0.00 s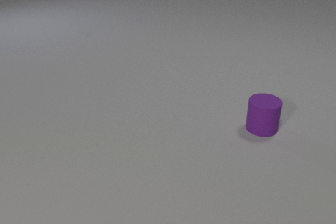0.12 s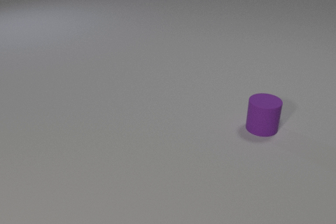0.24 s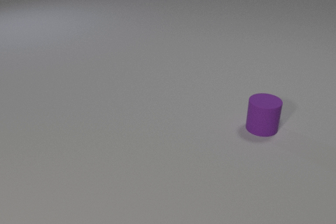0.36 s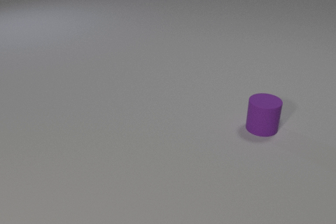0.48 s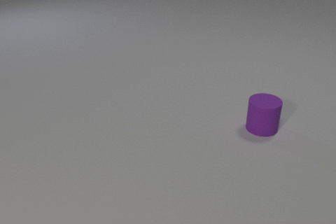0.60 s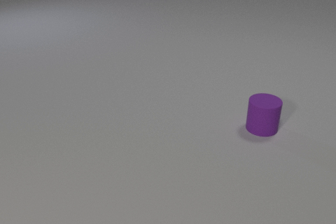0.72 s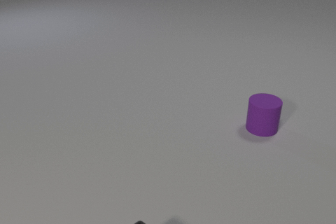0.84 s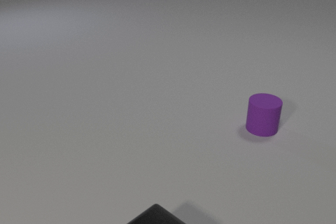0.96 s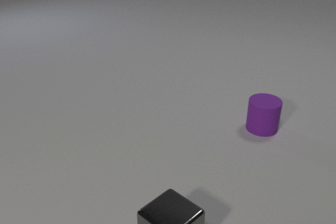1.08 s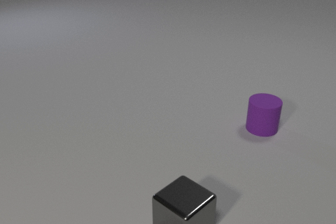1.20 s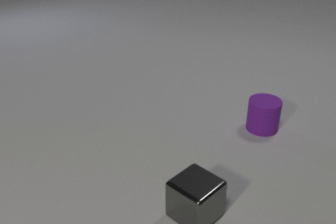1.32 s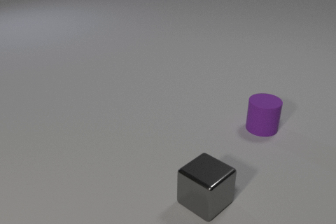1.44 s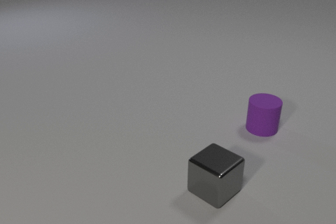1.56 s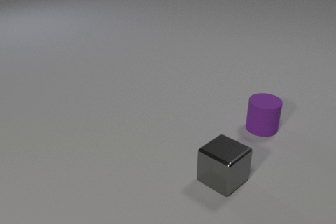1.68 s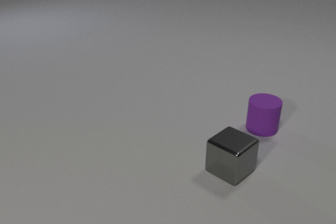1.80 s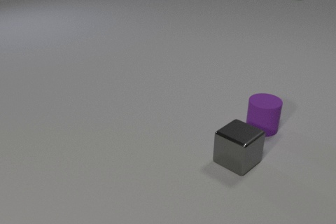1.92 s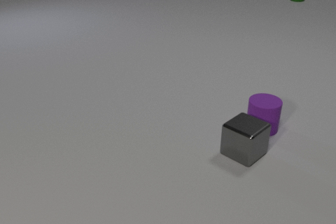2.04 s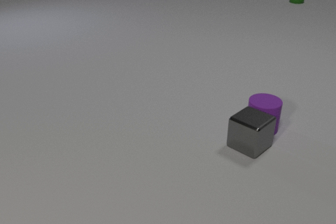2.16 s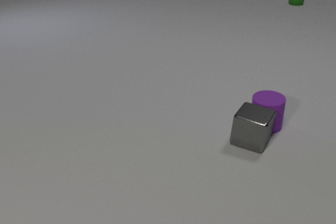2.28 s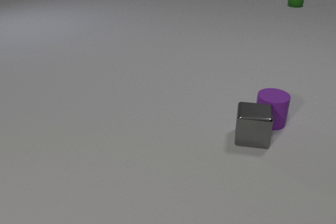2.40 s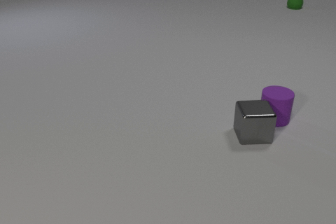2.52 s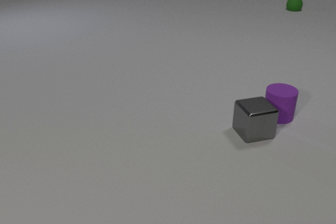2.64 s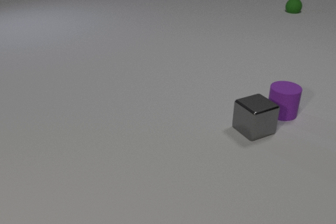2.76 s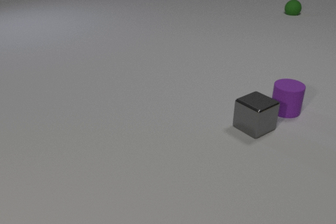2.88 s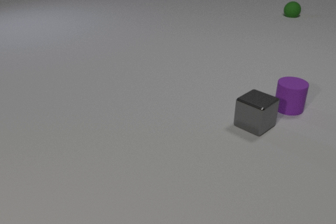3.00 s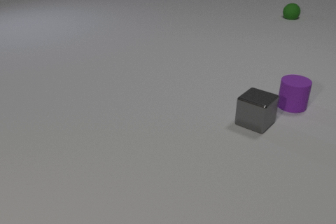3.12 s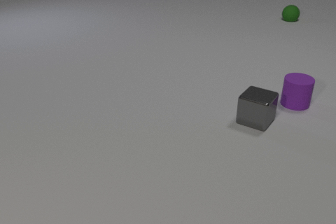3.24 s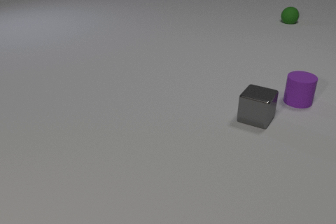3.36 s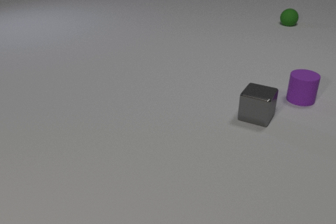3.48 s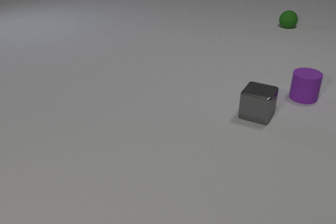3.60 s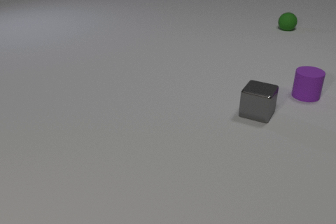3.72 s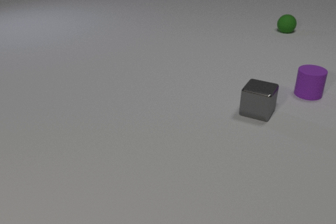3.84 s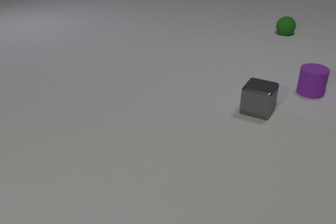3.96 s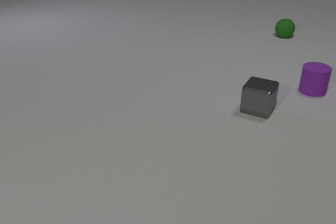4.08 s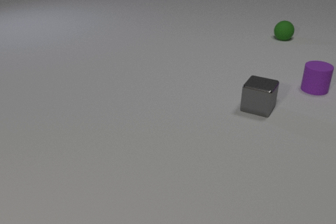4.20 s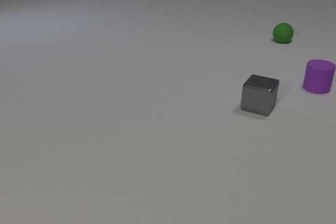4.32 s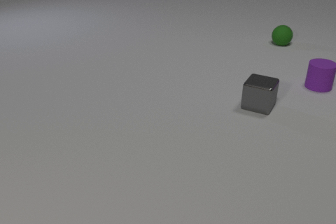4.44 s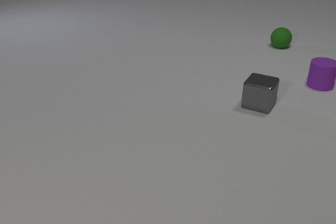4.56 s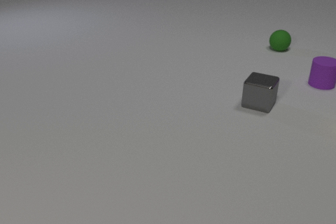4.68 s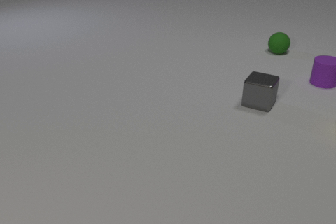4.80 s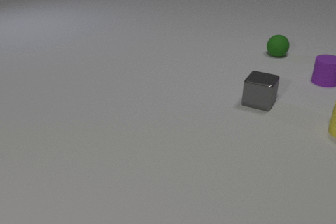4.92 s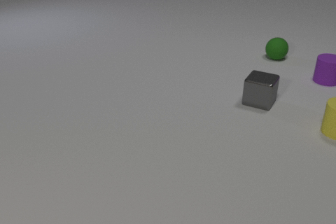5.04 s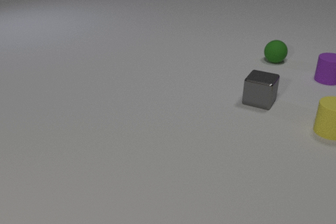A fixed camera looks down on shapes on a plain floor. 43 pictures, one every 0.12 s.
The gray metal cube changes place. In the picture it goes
away from the camera.
The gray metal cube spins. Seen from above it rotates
counterclockwise.
0.00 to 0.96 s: The gray metal cube comes in at the bottom edge, slides away from the camera and to the right.
0.96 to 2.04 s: The gray metal cube slides away from the camera and to the right. The green rubber sphere comes in at the top edge, rolls toward the camera.
2.04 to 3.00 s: The gray metal cube slides away from the camera, spins counterclockwise seen from above by about 90 degrees, its near face sliding to the right. The purple rubber cylinder slides away from the camera and to the right. The green rubber sphere rolls toward the camera. The gray metal cube and the purple rubber cylinder collide.
3.00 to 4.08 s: The gray metal cube slides away from the camera. The purple rubber cylinder slides away from the camera and to the right. The green rubber sphere rolls toward the camera.
4.08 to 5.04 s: The gray metal cube slides away from the camera. The purple rubber cylinder slides away from the camera. The green rubber sphere rolls toward the camera. The yellow rubber cylinder comes in at the right edge, slides to the left.
How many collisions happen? 1.
Are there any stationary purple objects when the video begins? yes.
What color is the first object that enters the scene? gray.
